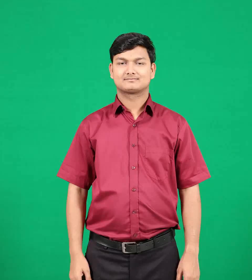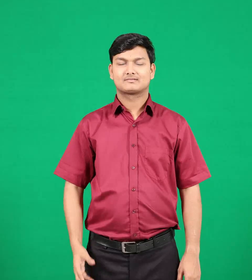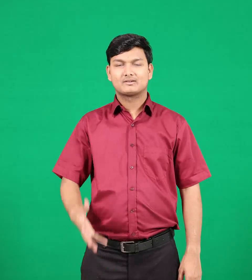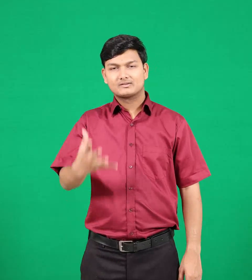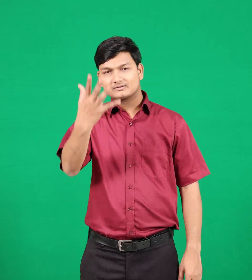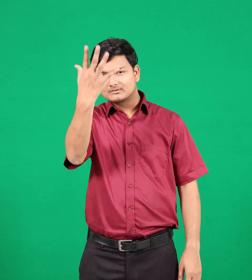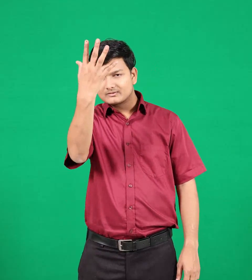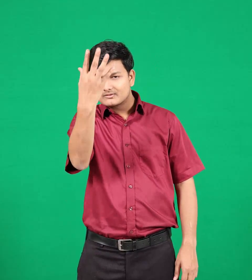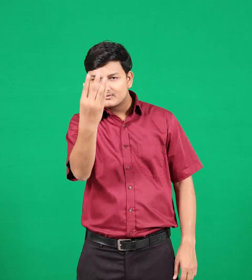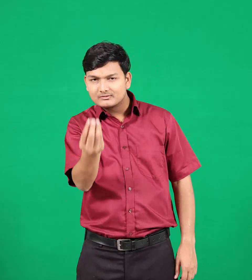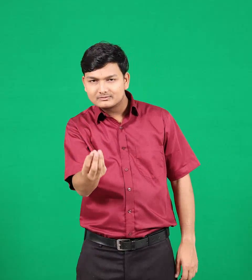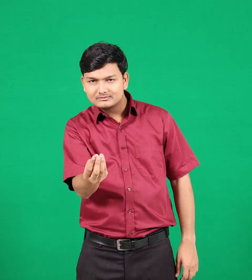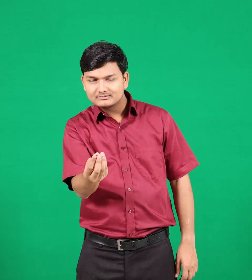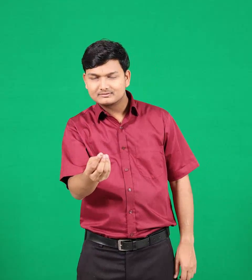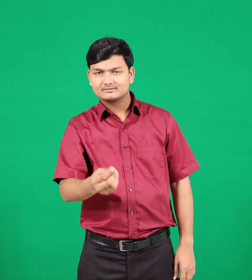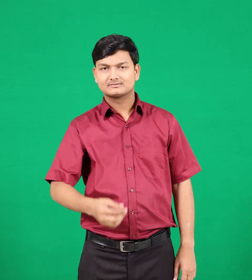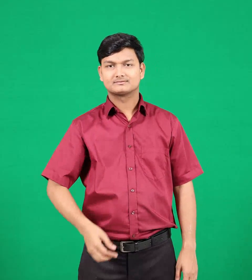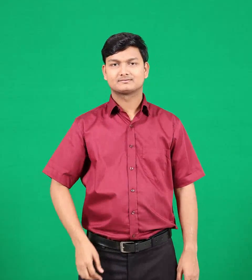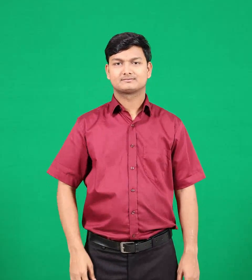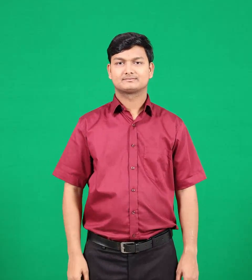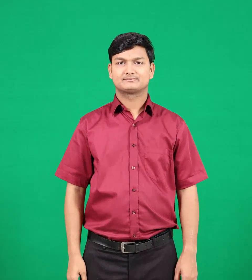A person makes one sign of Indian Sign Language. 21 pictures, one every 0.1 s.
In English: night
